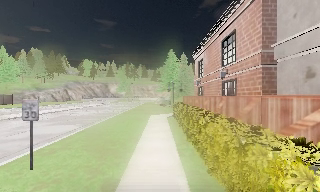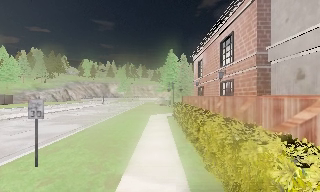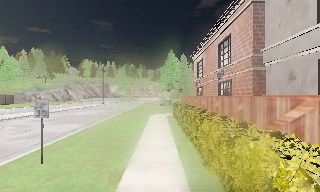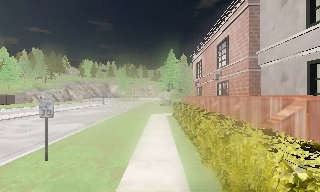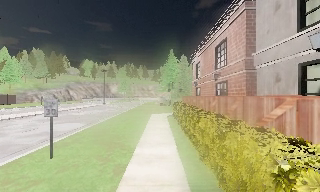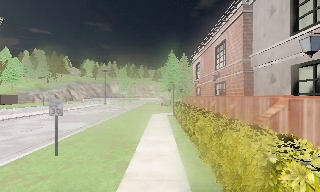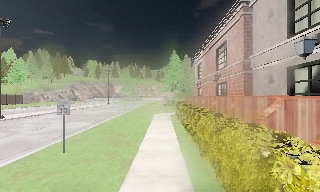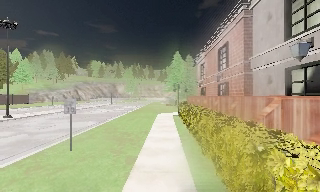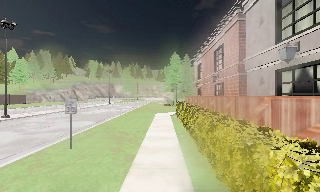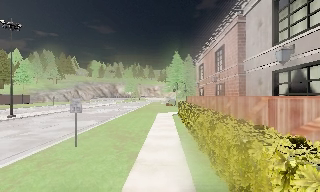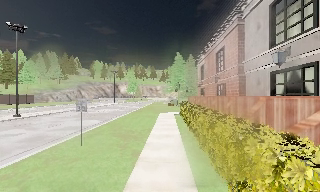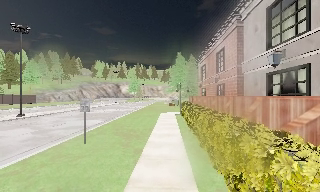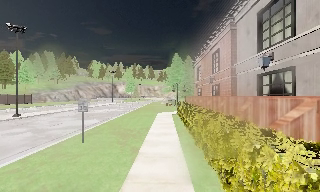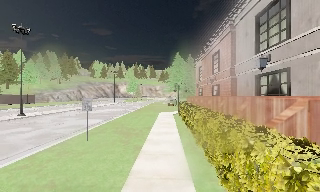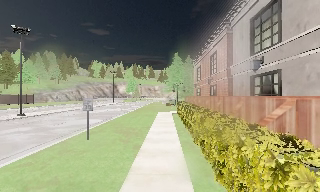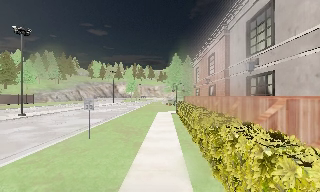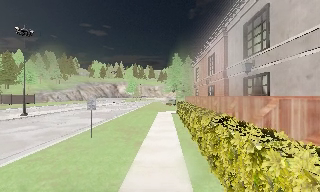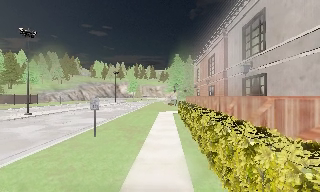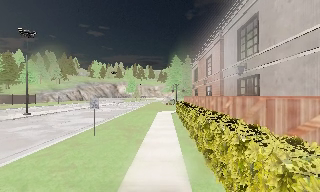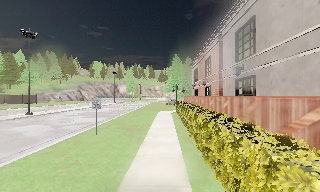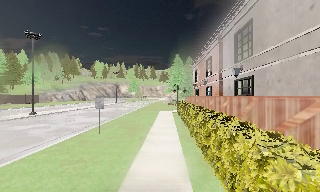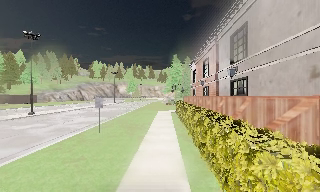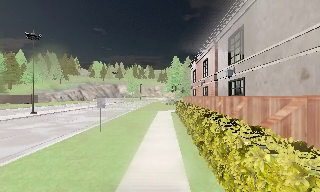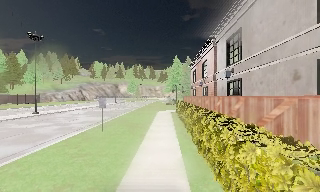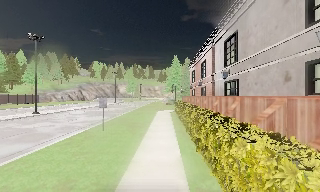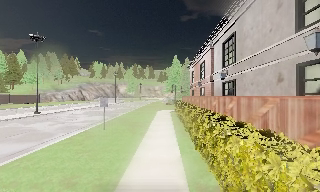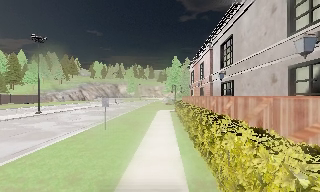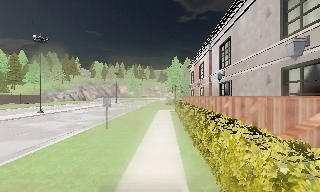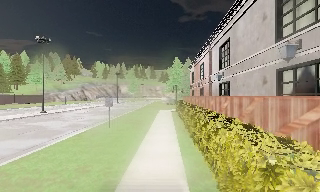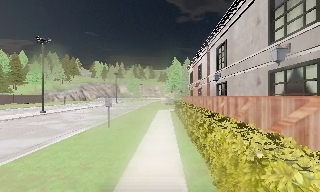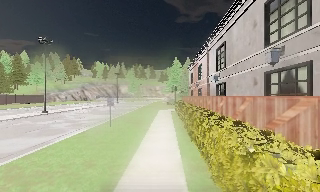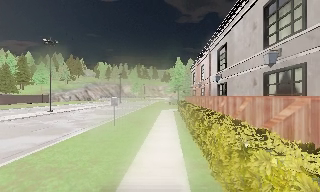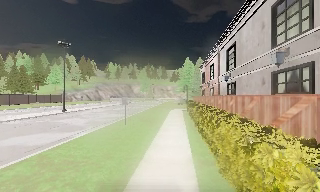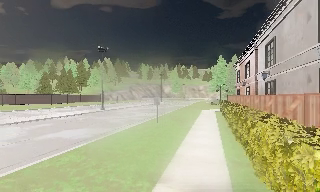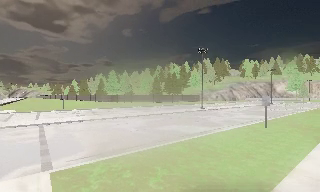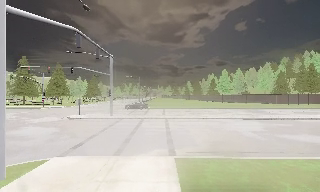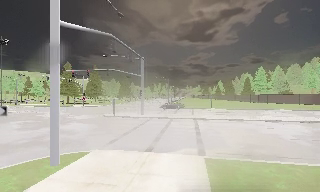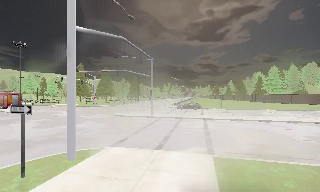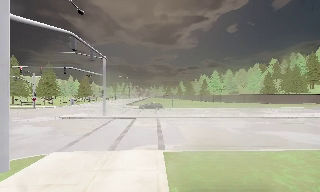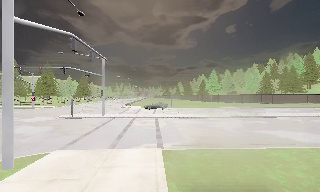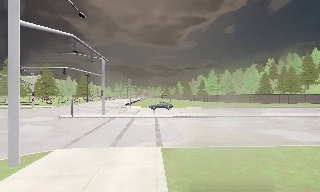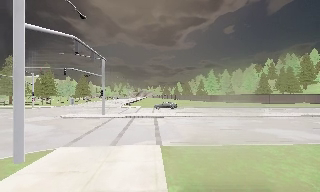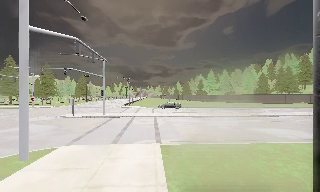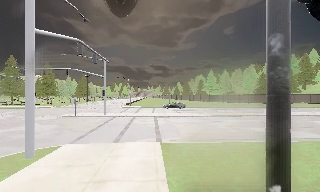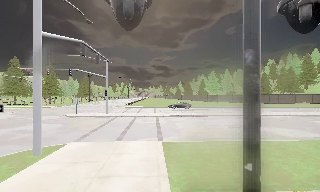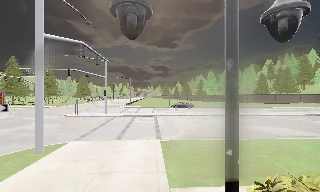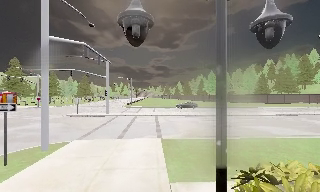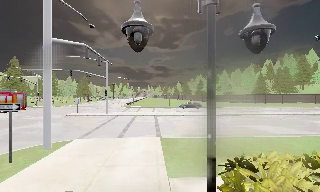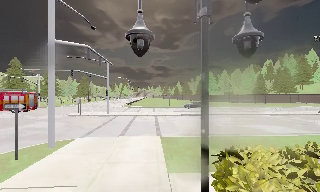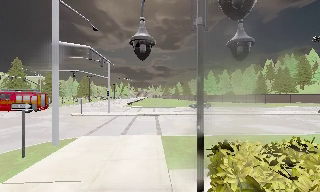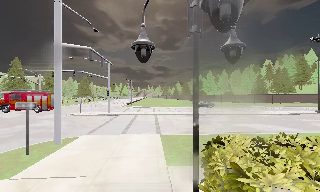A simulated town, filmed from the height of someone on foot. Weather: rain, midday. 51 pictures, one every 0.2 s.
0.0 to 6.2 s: The camera travels backward, about 8 m, so what stands in front gets smaller.
6.2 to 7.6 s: The camera pans to its left, which is counterclockwise from overhead, by about 85 degrees. It travels backward, about 1.5 m.
7.6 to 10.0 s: The camera travels backward, about 3 m, so what stands in front gets smaller.
The film runs backward here.
